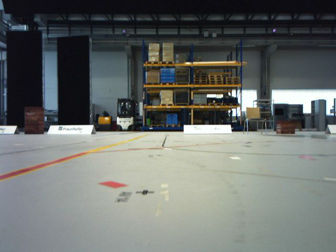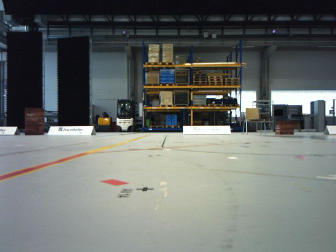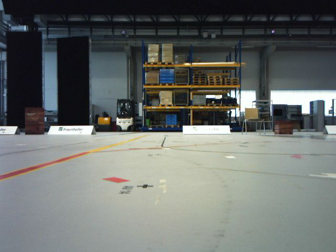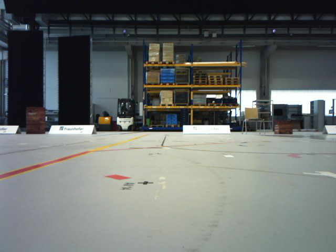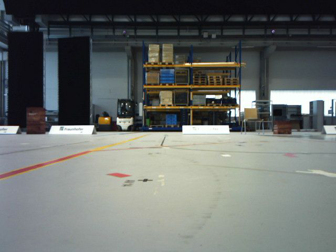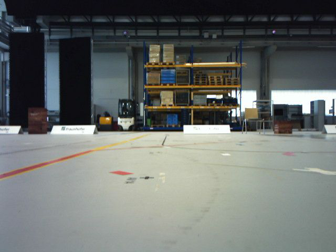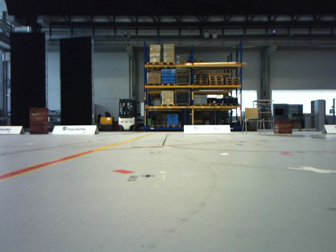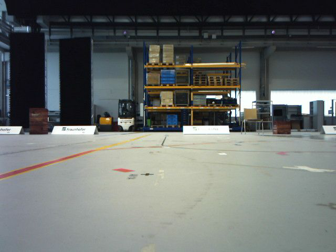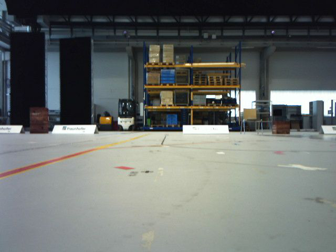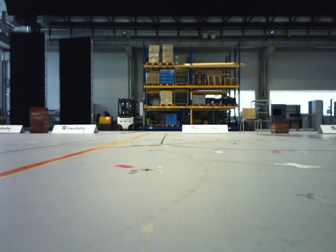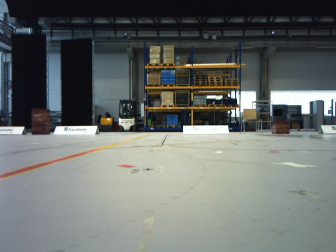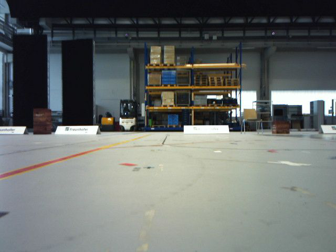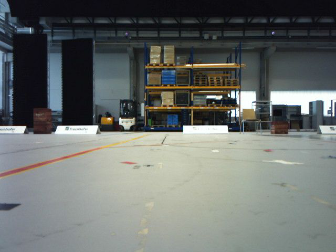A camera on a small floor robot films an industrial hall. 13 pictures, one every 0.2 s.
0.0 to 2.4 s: The camera travels backward, about 0.5 m, so what stands in front gets smaller.
The film runs backward here.
